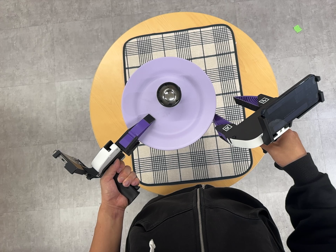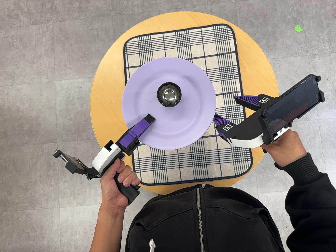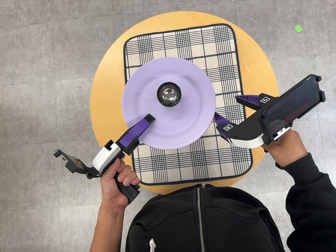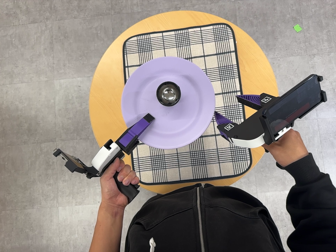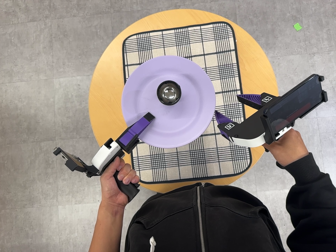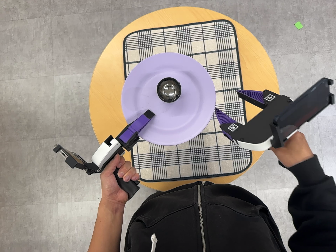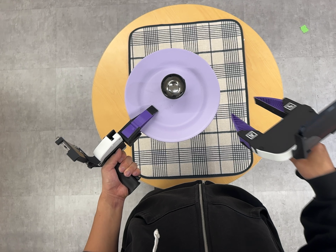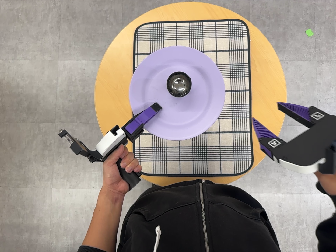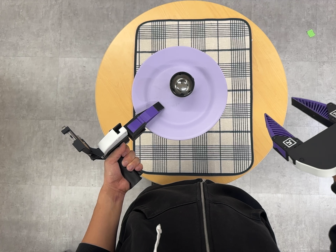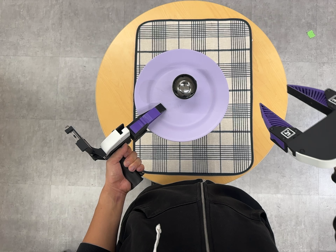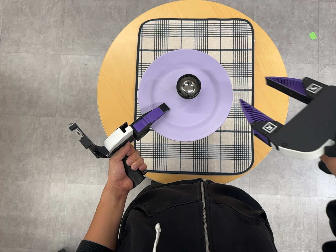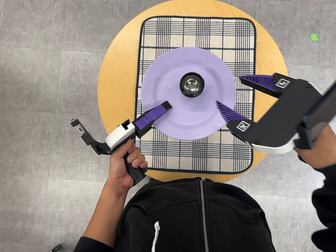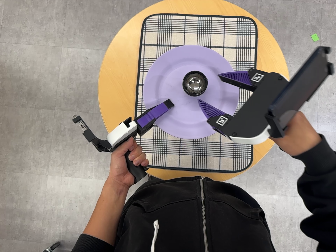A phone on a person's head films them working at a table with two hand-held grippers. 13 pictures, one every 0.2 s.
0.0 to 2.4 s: The camera travels to its left, about 6 cm, so close, fixed things drift to the right. It rolls about its line of sight by about 10 degrees, and the scene rotates clockwise.
The film runs forward here.
